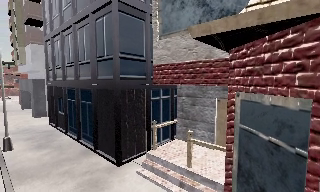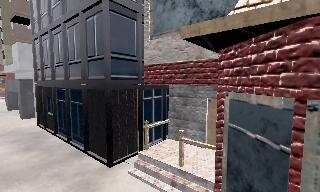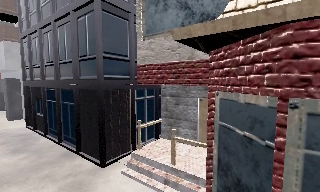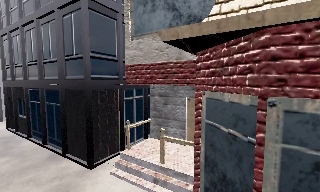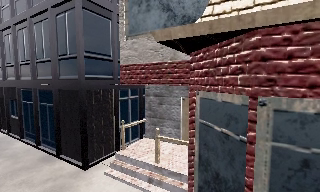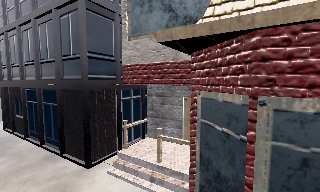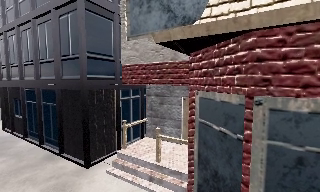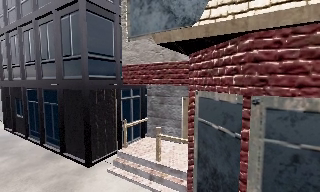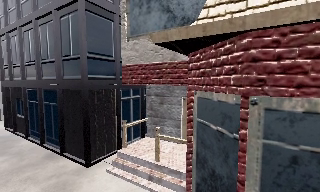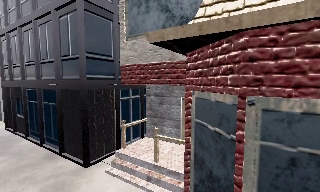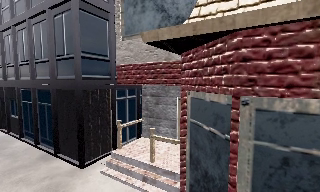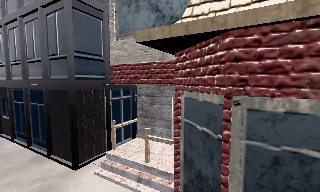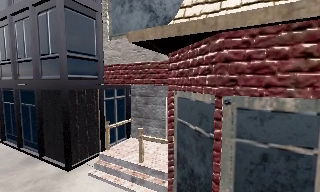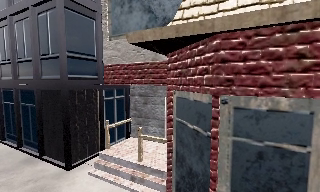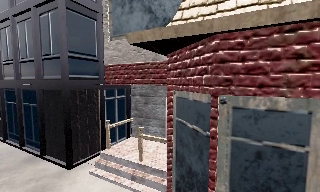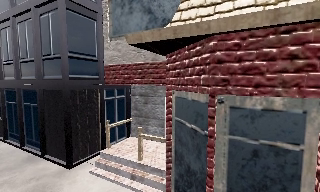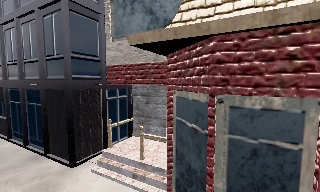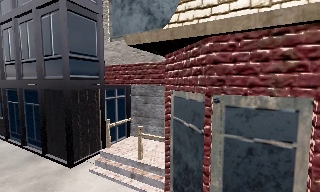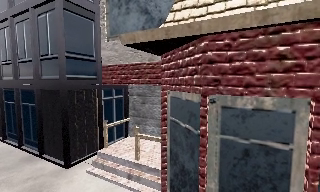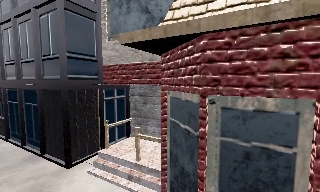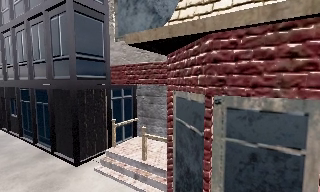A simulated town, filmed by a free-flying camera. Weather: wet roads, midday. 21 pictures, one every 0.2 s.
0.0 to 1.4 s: The scene slides to the left, as the camera pans about 10 degrees to its right.
1.4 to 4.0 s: The camera travels to its right, about 0.5 m, so close, fixed things drift to the left.
The film runs backward here.
